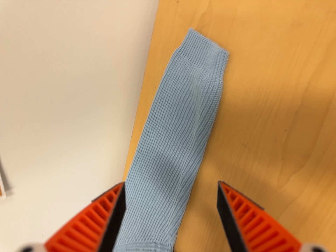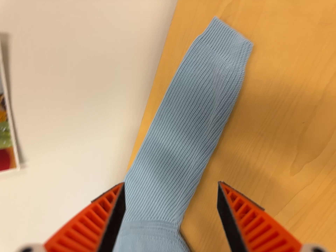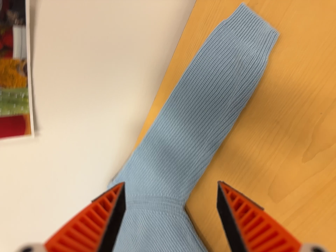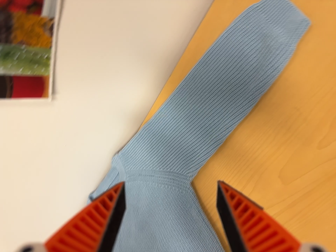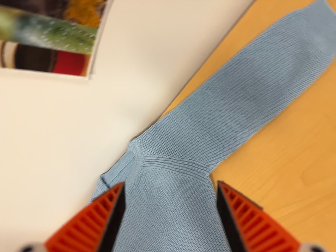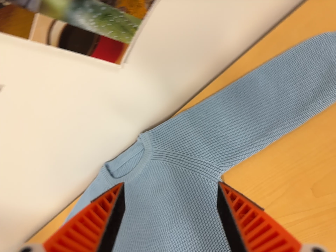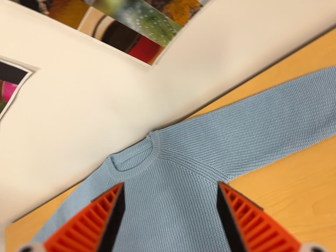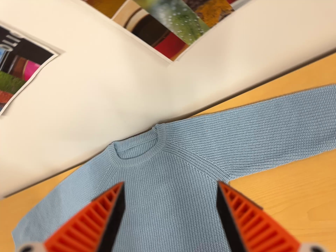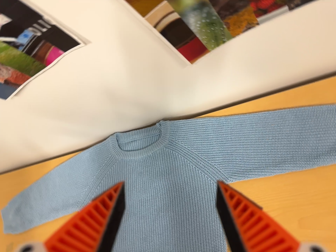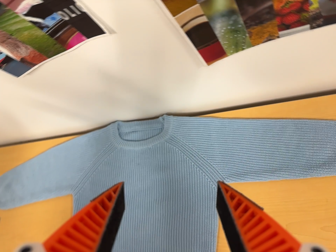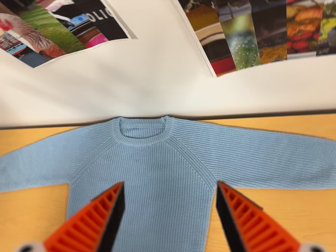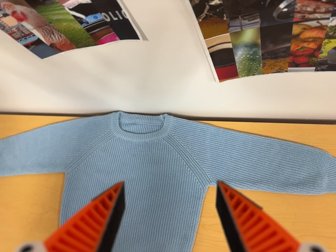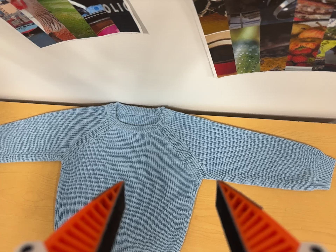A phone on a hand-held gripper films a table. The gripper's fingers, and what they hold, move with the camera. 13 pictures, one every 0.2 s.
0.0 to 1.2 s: The camera pans to its right by about 15 degrees. It travels to its left, about 30 cm, so close, fixed things drift to the right. Its aim tips toward the bottom of its view by about 15 degrees, and the scene shifts upward. It rolls about its line of sight by about 35 degrees, and the scene rotates clockwise.
1.2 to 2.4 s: The camera pans to its right by about 15 degrees. It travels to its left and backward, about 22 cm. Its aim tips toward the bottom of its view by about 10 degrees. It rolls about its line of sight by about 30 degrees, and the scene rotates clockwise.
The film runs backward here.
